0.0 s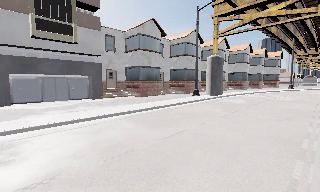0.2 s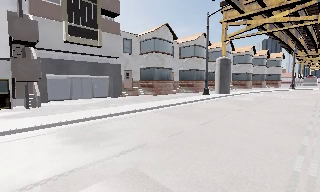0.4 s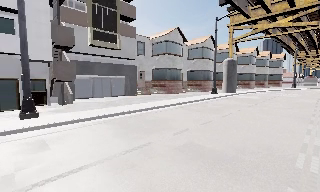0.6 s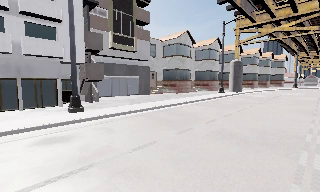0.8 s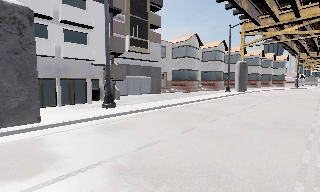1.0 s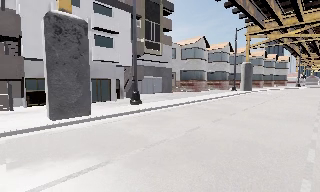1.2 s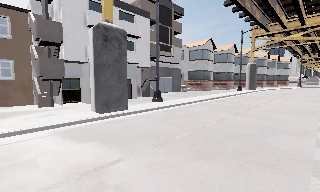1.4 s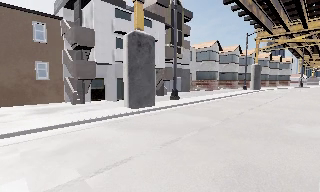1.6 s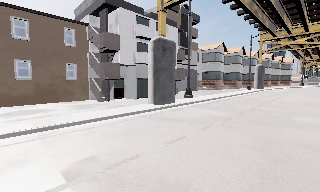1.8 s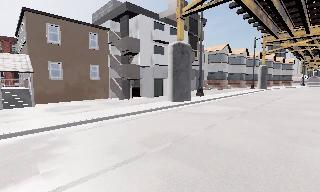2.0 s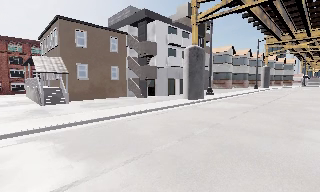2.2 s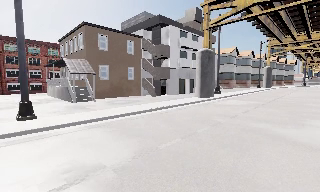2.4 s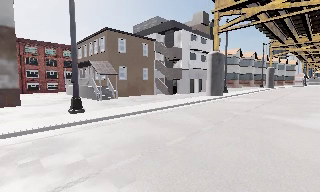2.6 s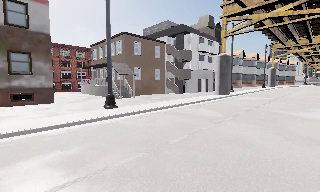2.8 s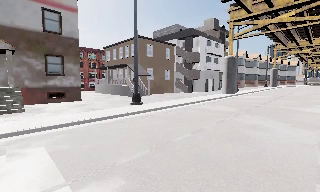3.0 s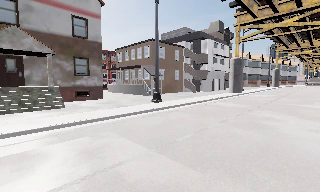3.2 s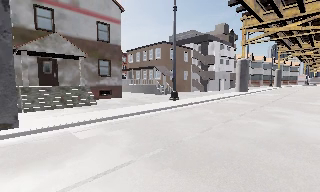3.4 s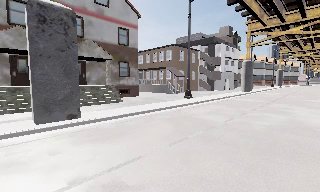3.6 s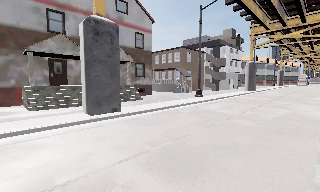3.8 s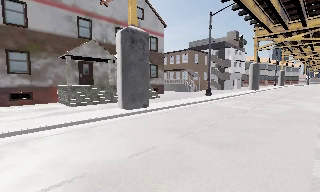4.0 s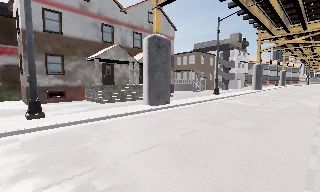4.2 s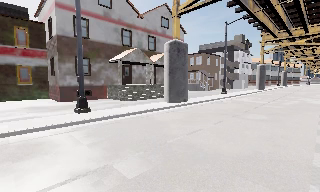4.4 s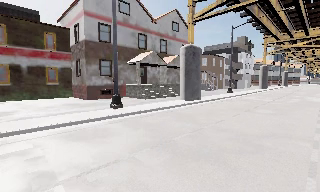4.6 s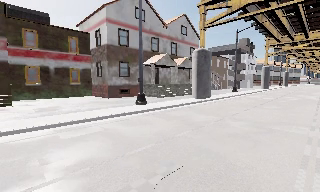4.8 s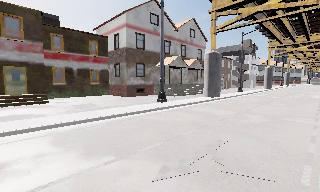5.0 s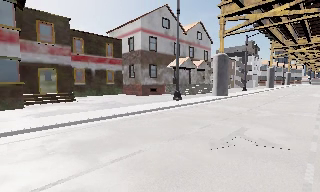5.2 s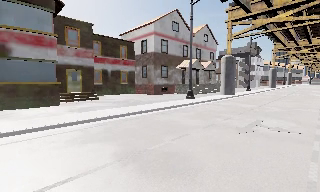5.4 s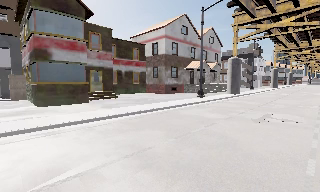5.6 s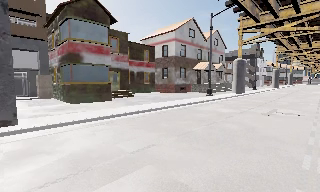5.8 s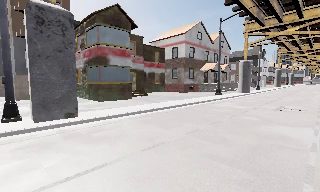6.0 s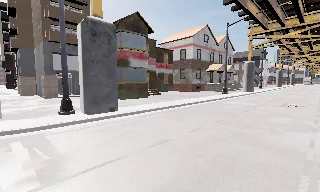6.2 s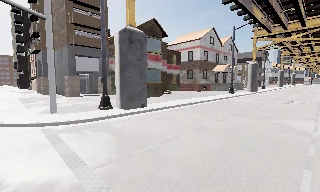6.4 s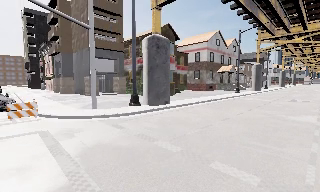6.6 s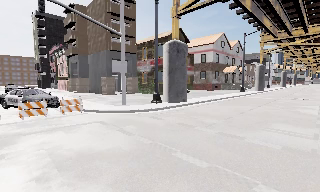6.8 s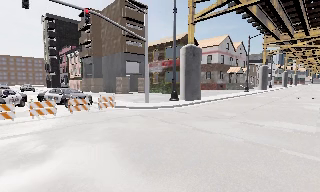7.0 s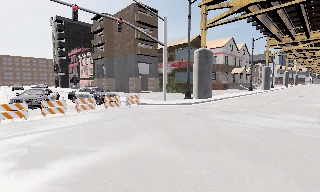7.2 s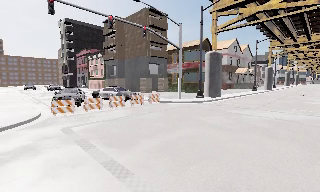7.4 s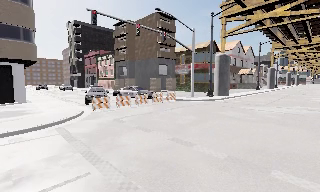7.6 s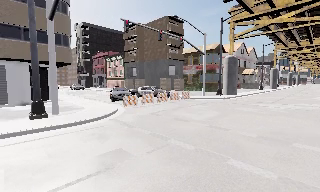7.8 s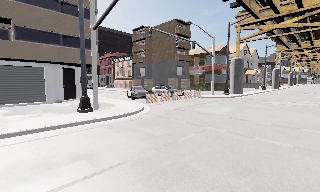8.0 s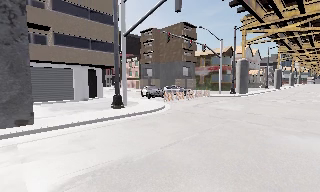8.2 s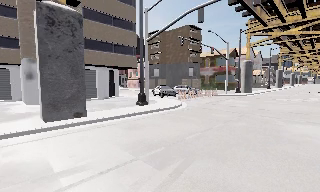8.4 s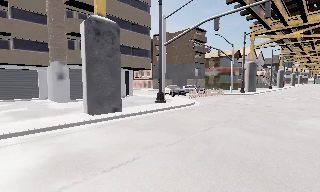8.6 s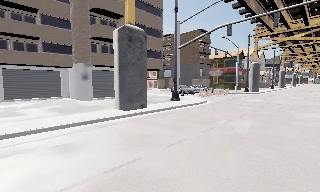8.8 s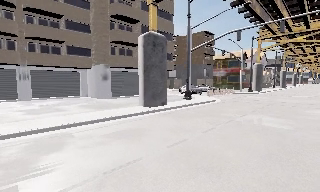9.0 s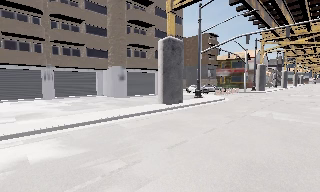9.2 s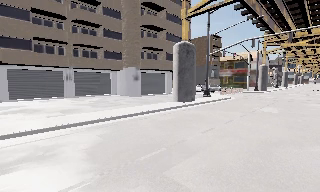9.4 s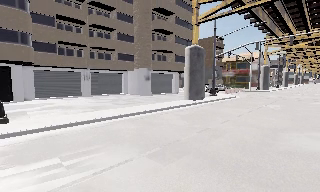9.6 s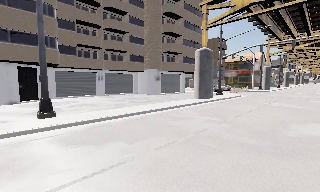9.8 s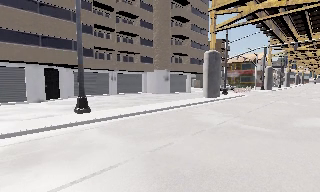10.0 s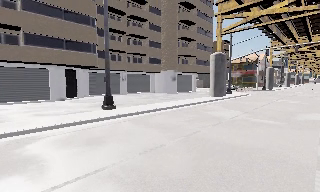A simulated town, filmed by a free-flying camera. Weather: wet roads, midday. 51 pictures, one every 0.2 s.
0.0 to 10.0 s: The camera travels to its left and backward, about 110 m, so close, fixed things drift to the right.
The film runs forward here.
